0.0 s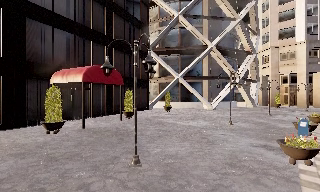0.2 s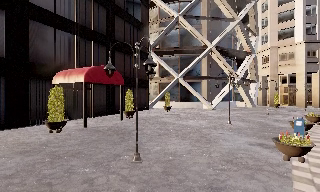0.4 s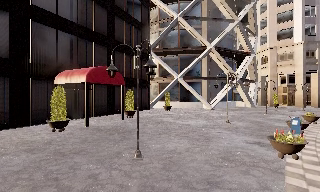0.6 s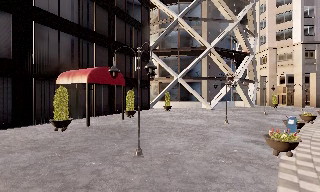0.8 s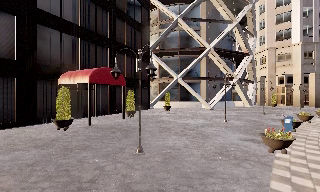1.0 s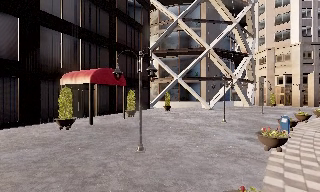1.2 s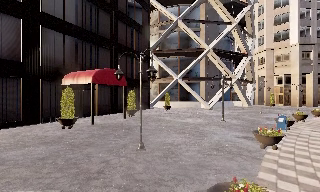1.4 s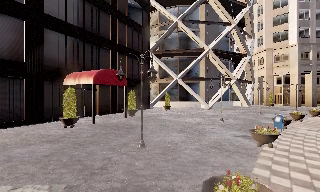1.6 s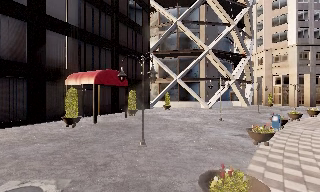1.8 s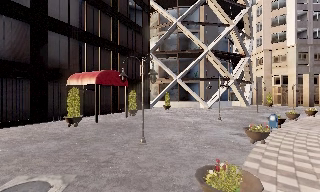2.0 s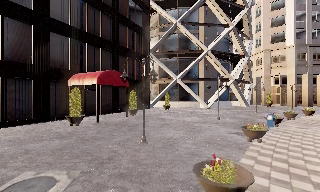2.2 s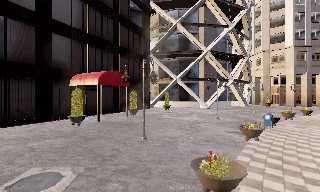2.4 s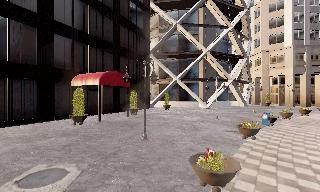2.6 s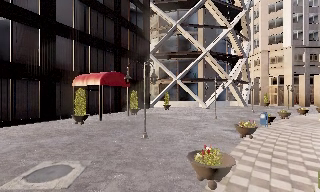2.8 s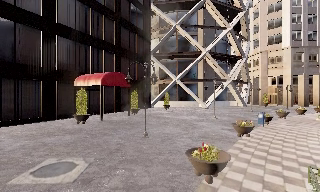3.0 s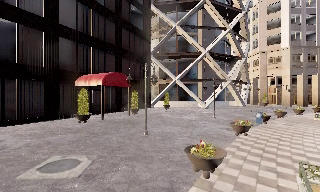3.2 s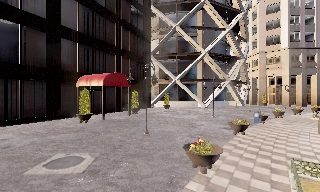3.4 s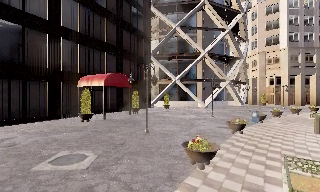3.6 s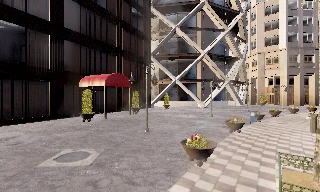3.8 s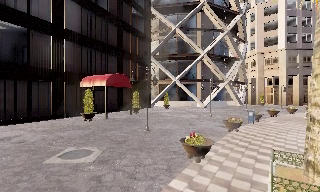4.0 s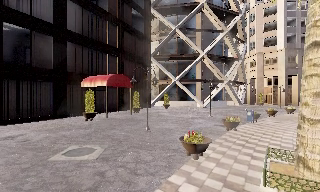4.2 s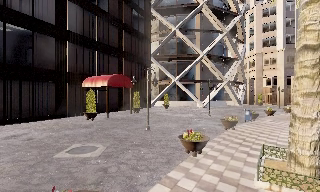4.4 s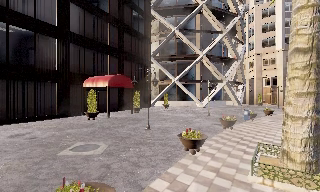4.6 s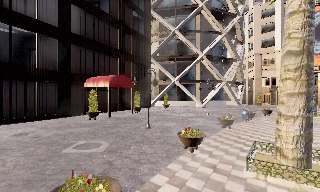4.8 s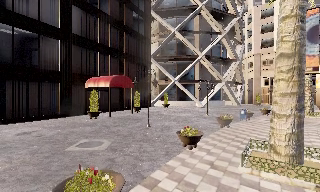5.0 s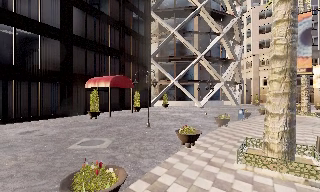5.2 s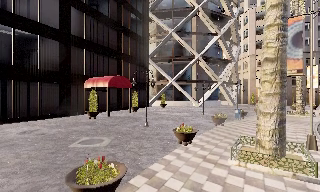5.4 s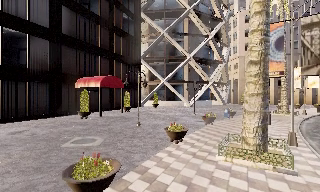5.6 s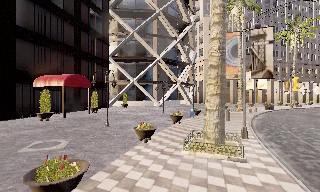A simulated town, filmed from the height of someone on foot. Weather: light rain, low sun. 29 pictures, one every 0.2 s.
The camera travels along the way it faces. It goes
backward.
0.0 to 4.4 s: The camera travels backward, about 6 m, so what stands in front gets smaller.
4.4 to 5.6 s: The scene slides to the left, as the camera pans about 15 degrees to its right. It travels backward, about 1.5 m, so what stands in front gets smaller.
The film runs backward here.
